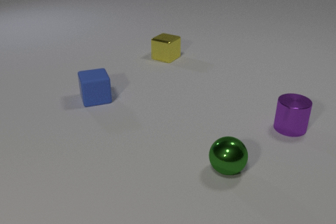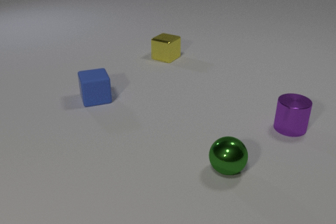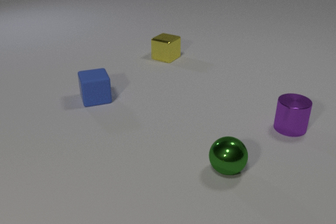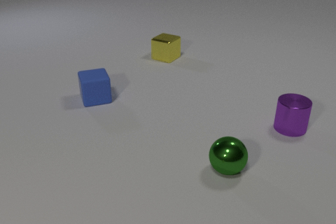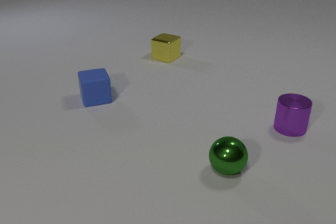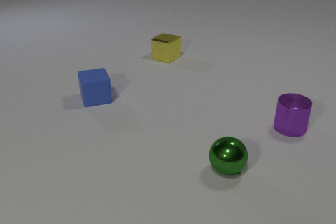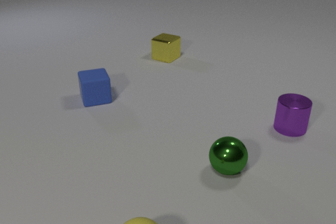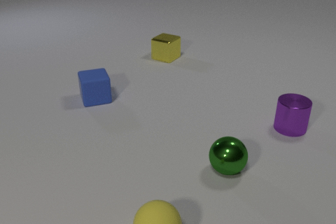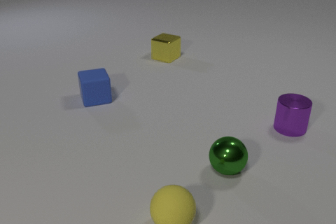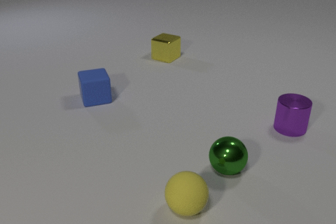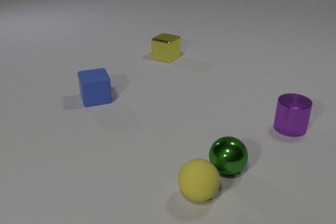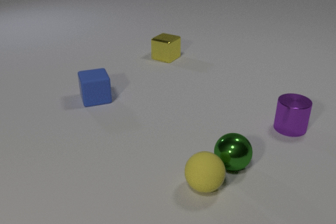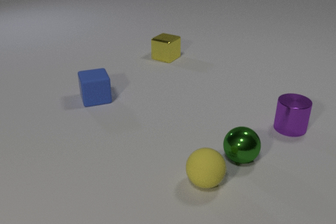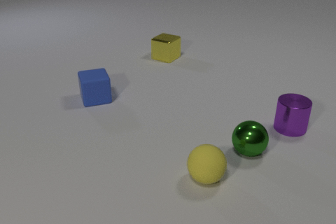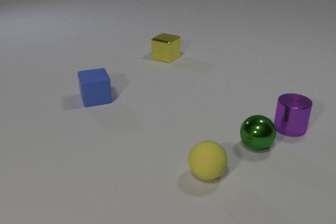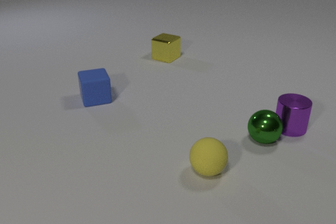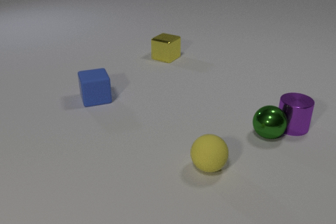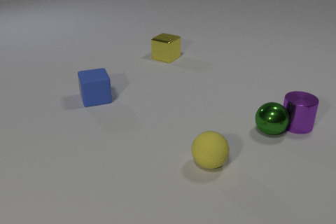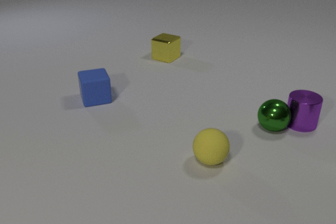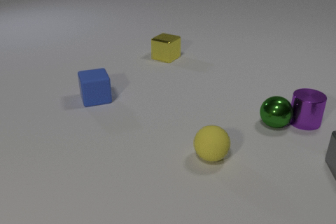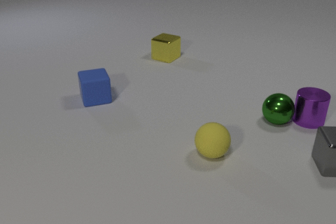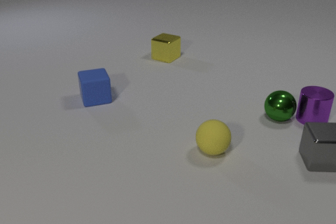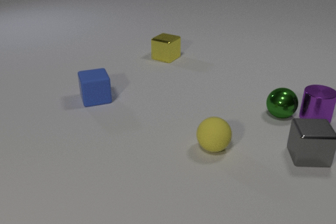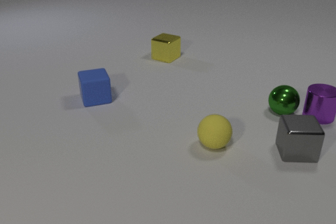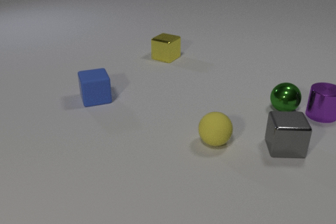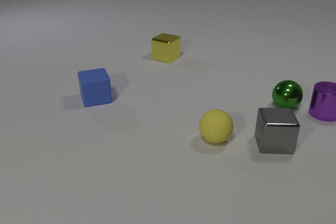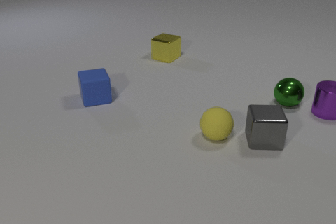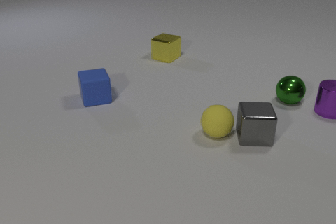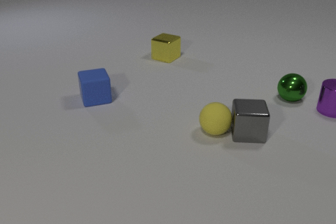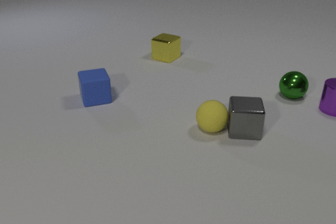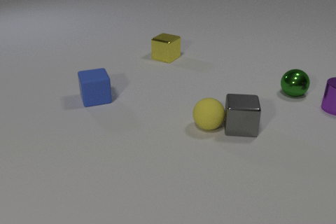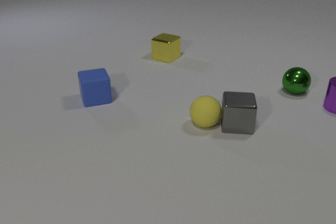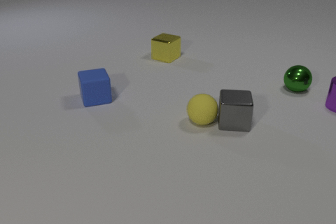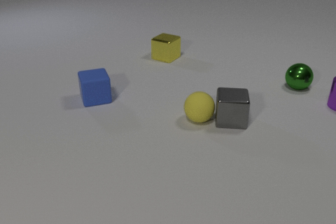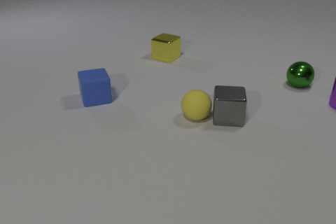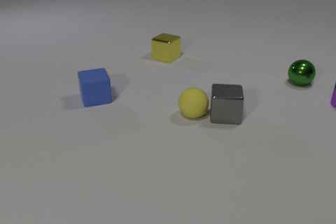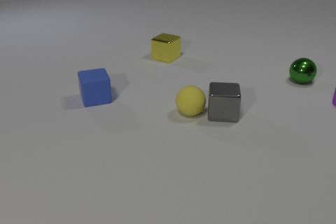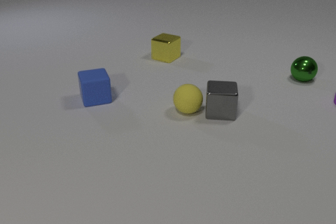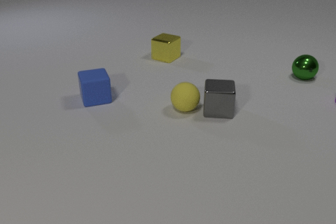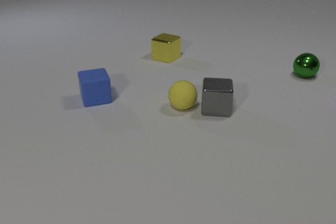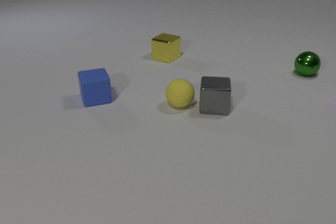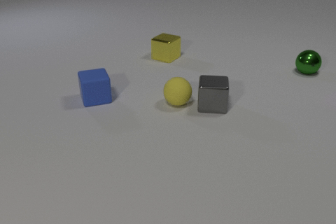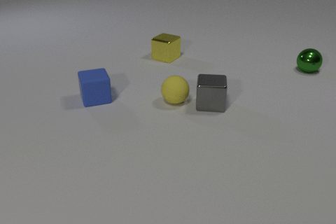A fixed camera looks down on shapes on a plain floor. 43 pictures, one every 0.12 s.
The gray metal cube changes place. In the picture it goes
to the left.
The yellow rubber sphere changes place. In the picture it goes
away from the camera.
0.00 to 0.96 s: The yellow rubber sphere comes in at the bottom edge, rolls away from the camera and to the right.
0.96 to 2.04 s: The yellow rubber sphere rolls away from the camera. The green metal sphere rolls away from the camera and to the right. The purple metal cylinder slides away from the camera. The yellow rubber sphere and the green metal sphere collide. The green metal sphere and the purple metal cylinder collide.
2.04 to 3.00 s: The yellow rubber sphere rolls away from the camera. The green metal sphere rolls away from the camera. The purple metal cylinder slides away from the camera and to the right. The gray metal cube comes in at the right edge, slides to the left.
3.00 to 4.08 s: The yellow rubber sphere rolls away from the camera and to the left. The green metal sphere rolls away from the camera. The purple metal cylinder slides away from the camera and to the right. The gray metal cube slides to the left and away from the camera. The yellow rubber sphere and the gray metal cube collide.
4.08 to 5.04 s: The yellow rubber sphere rolls away from the camera and to the left. The green metal sphere rolls away from the camera. The purple metal cylinder slides away from the camera and to the right, leaves at the right edge. The gray metal cube slides away from the camera and to the left.
How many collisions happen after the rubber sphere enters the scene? 3.
What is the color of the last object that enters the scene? gray.
How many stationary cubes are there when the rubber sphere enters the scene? 2.
